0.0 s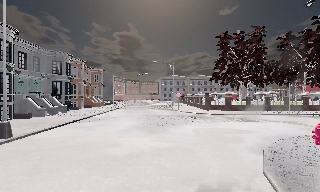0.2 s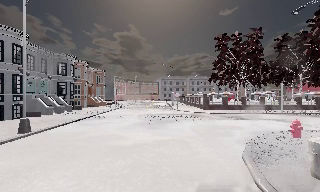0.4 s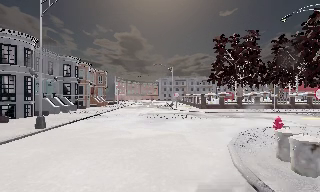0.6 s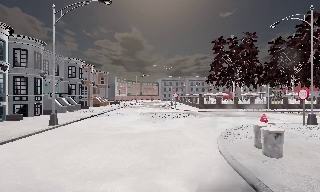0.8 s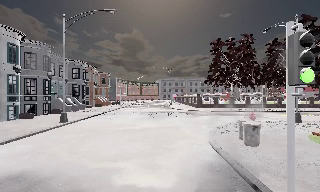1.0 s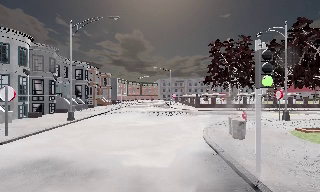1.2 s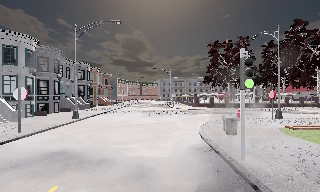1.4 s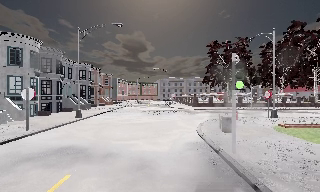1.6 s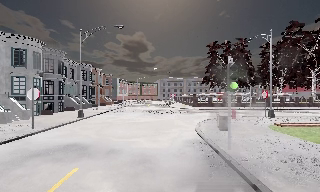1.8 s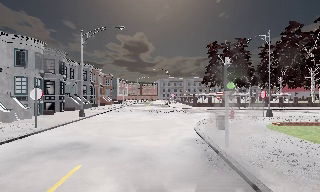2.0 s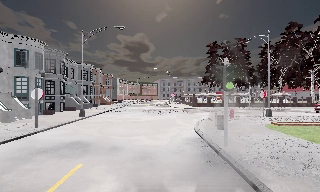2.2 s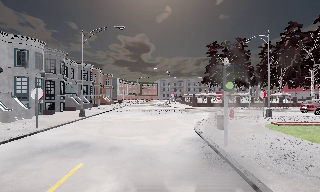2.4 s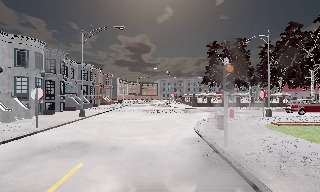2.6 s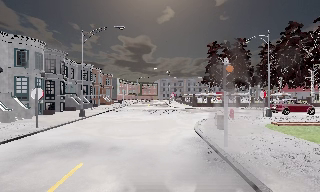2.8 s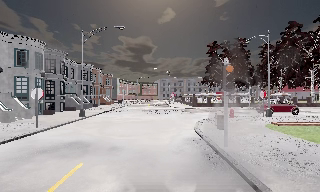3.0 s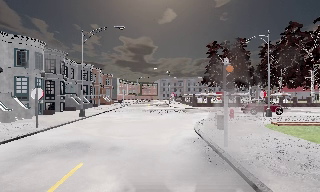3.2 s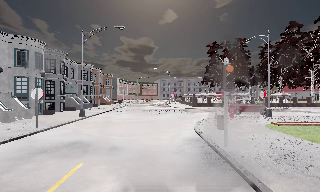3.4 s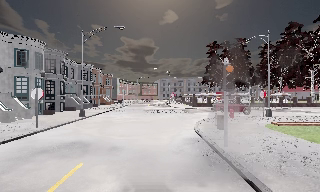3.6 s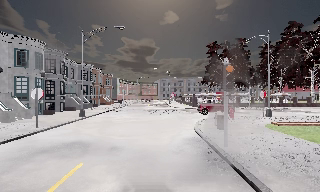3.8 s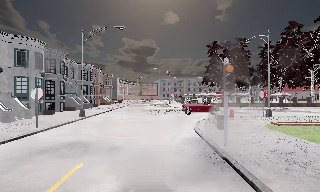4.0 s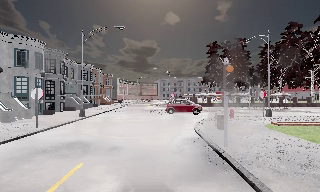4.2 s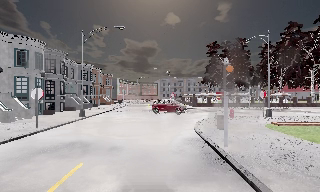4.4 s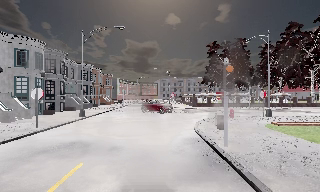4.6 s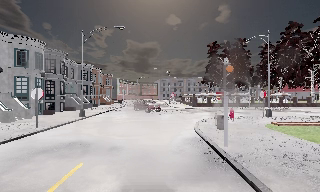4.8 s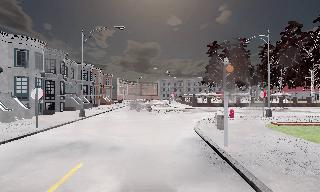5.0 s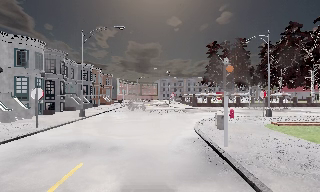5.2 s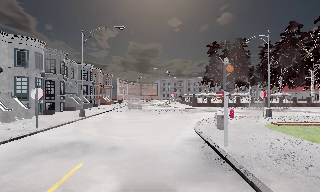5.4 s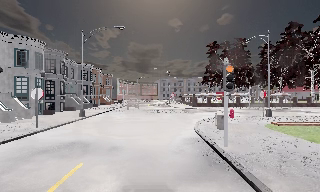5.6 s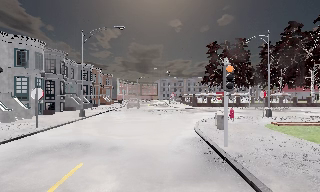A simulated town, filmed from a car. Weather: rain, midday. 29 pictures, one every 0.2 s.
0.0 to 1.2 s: The camera travels backward, about 6 m, so what stands in front gets smaller.
1.2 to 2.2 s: The camera travels backward, about 1 m, so what stands in front gets smaller. It loses speed.
2.2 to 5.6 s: The camera keeps its place and its aim.
The film runs backward here.
